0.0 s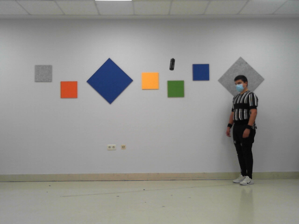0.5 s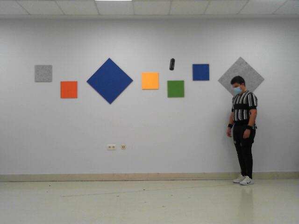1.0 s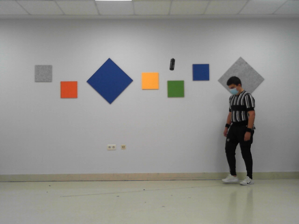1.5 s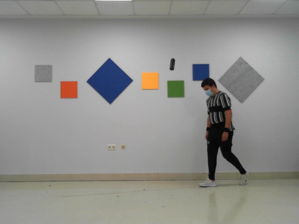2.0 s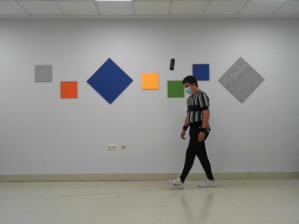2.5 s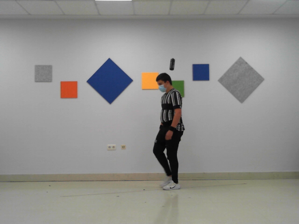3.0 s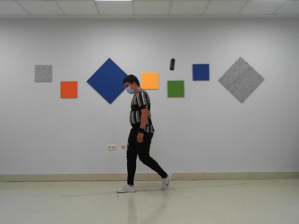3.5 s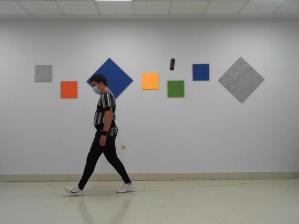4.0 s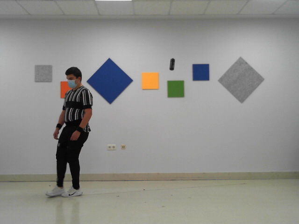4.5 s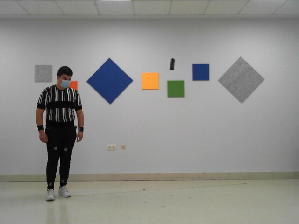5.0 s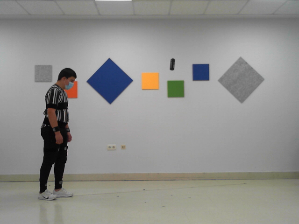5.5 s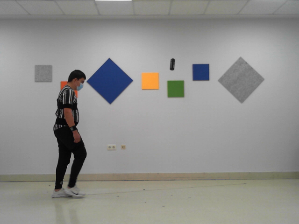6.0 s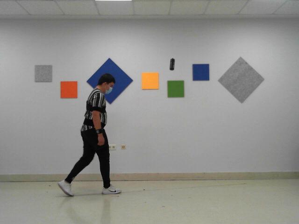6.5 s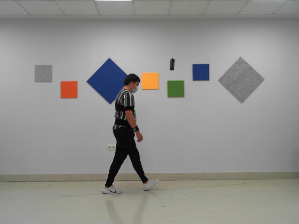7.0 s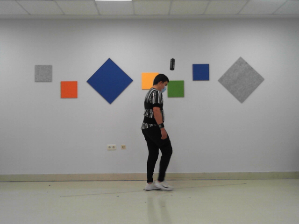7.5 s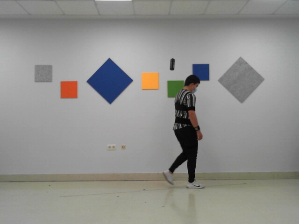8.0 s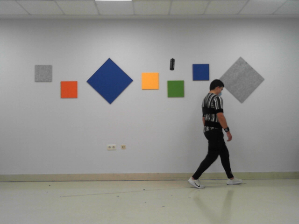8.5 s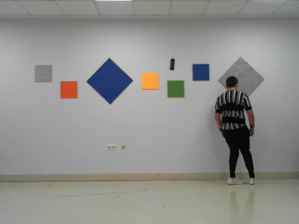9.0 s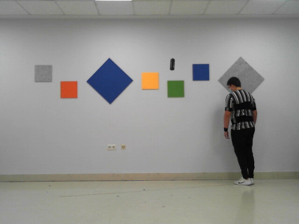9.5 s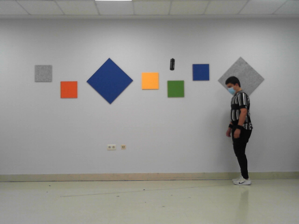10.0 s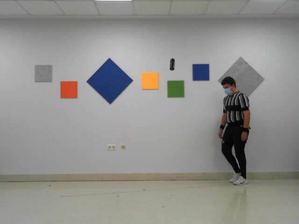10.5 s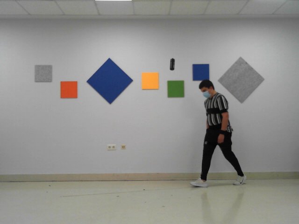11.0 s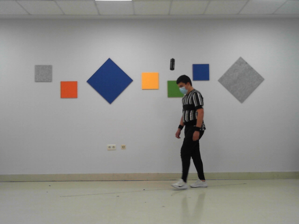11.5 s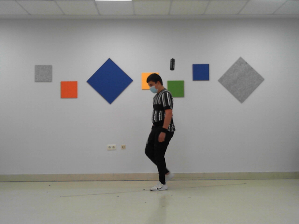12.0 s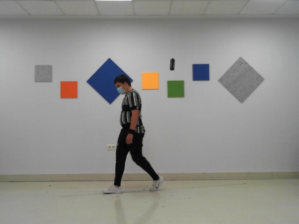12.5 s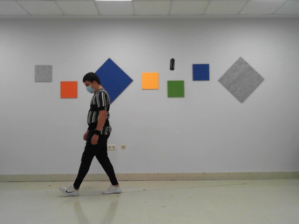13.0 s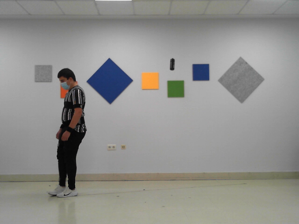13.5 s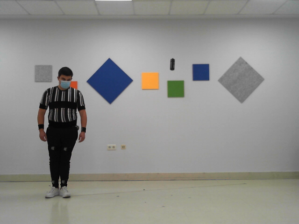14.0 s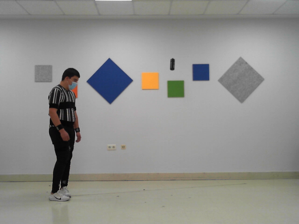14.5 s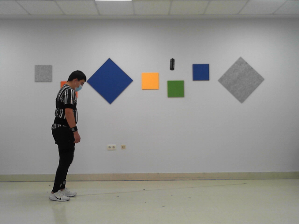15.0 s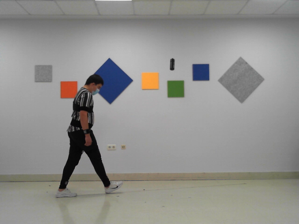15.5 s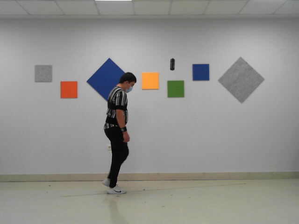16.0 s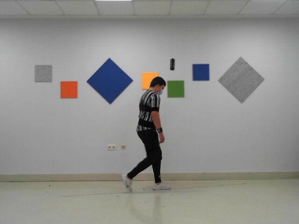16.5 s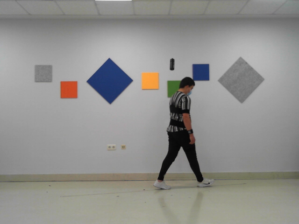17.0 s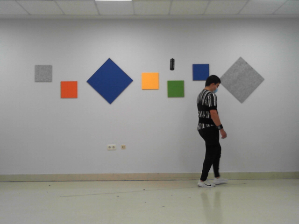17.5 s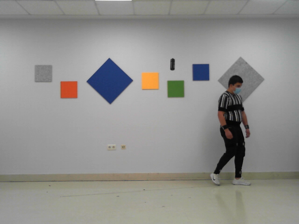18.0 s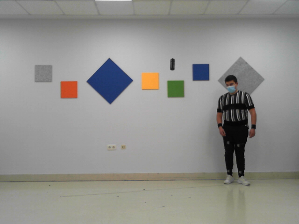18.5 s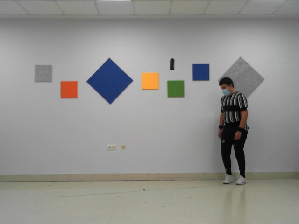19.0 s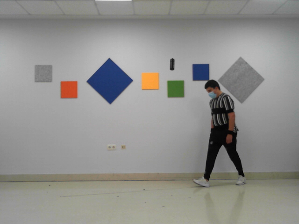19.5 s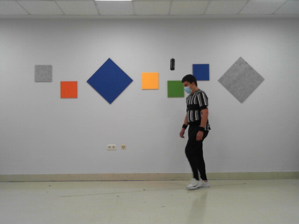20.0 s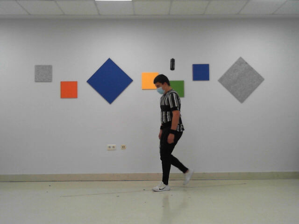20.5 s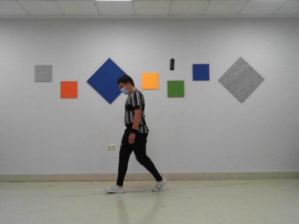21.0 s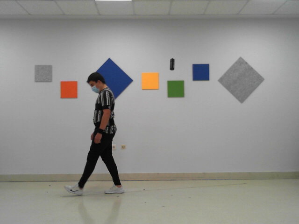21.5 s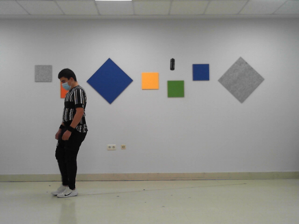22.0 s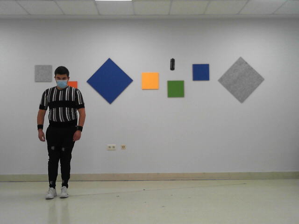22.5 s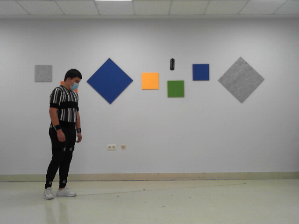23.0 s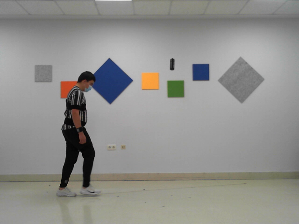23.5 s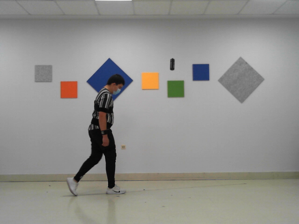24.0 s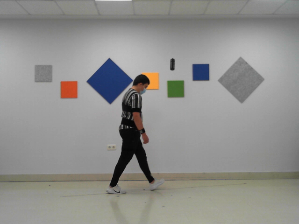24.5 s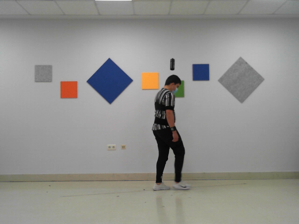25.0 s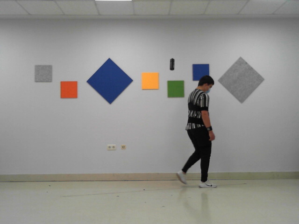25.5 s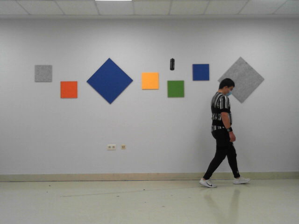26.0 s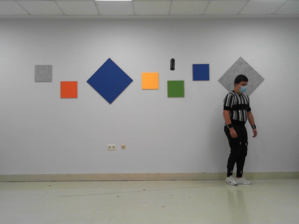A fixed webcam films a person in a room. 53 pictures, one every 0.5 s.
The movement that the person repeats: Walk along a line.
